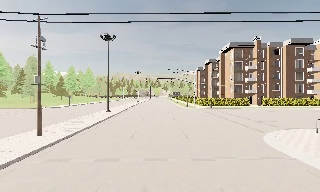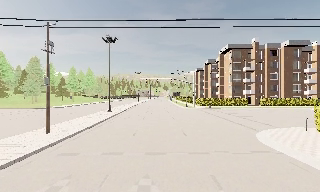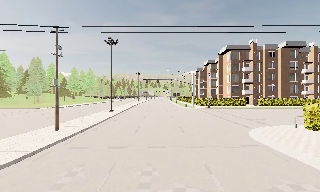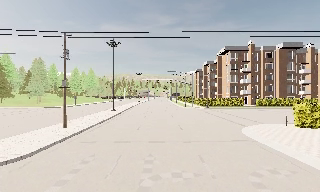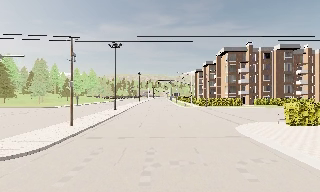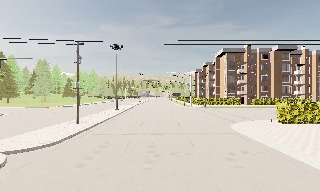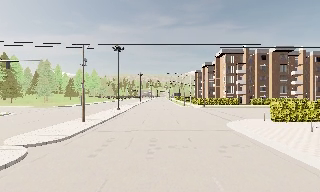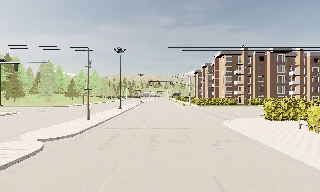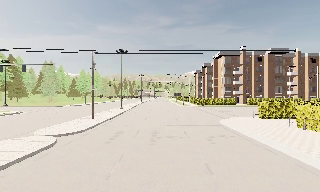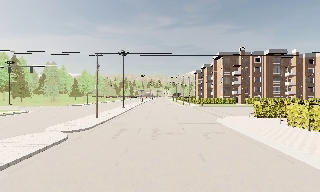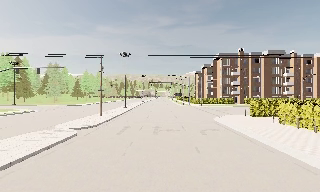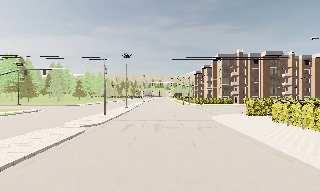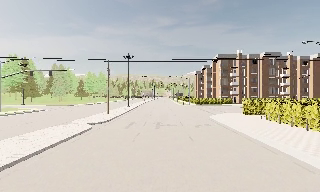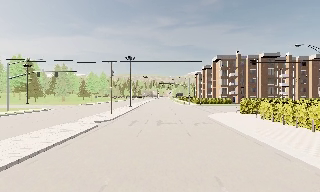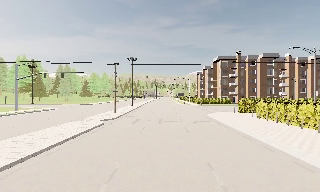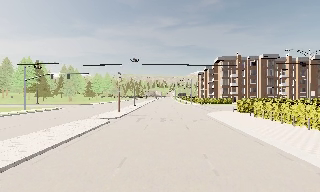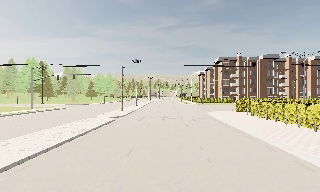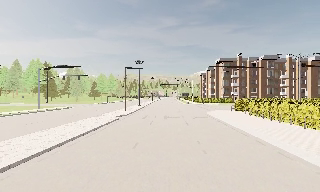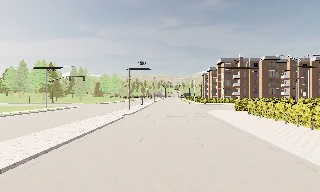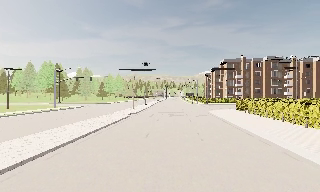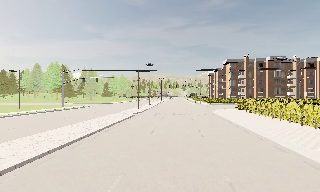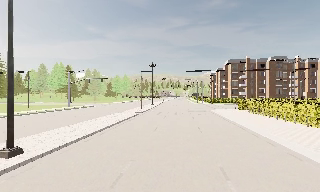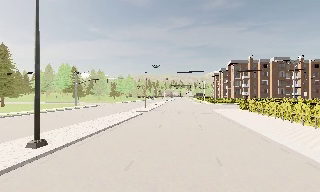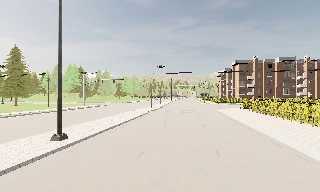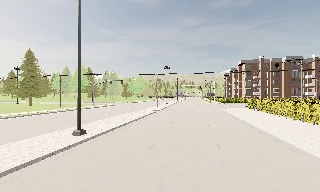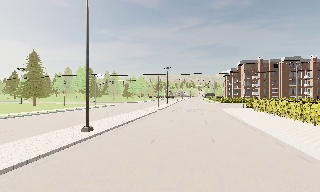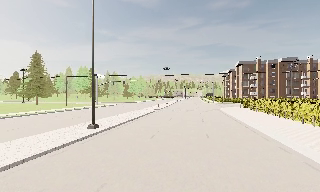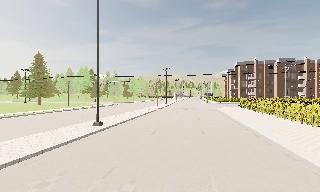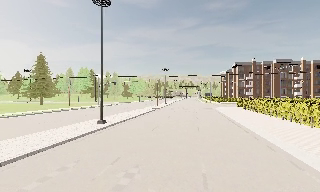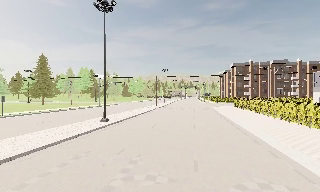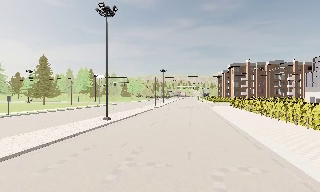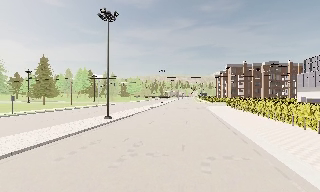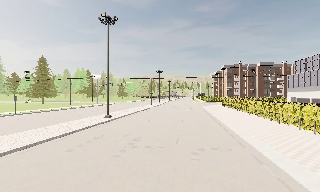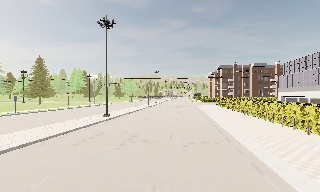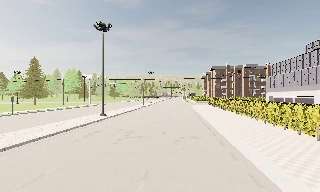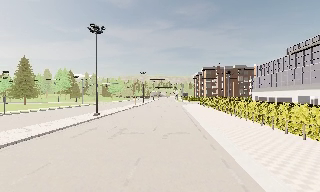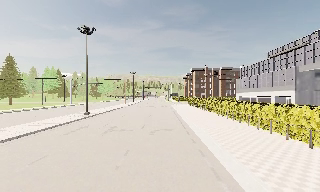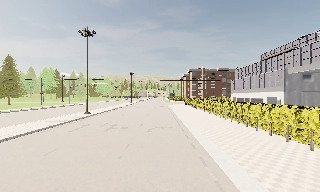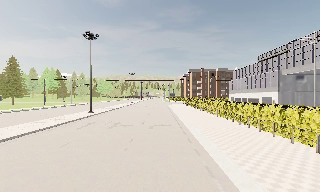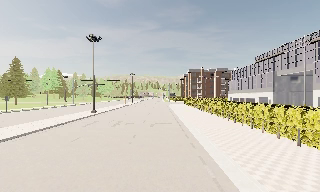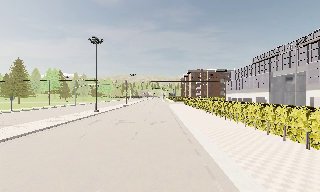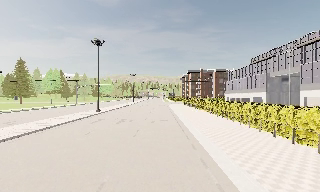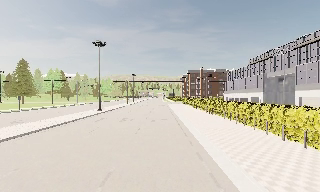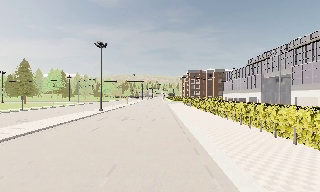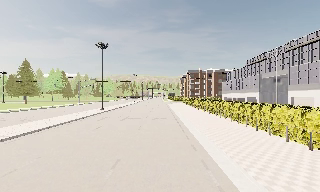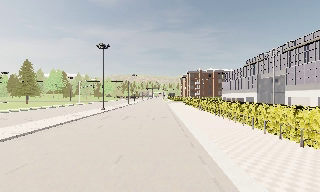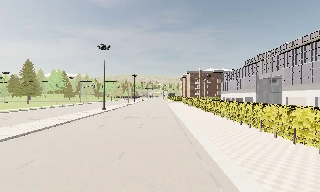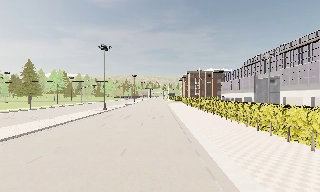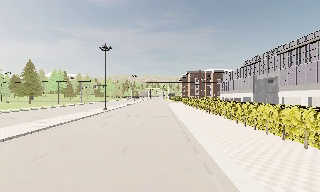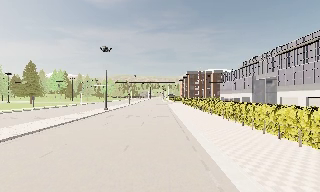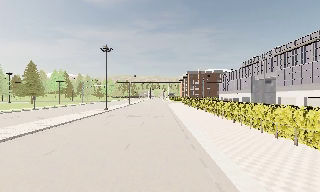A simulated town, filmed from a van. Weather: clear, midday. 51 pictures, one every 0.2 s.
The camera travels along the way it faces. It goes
backward.
0.0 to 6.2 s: The camera swings to its left by about 10 degrees, and the scene slides to the right. It travels backward, about 30 m, so what stands in front gets smaller.
6.2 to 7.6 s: The scene slides to the left, as the camera pans about 10 degrees to its right. It travels backward, about 8 m, so what stands in front gets smaller.
7.6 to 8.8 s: The camera travels backward, about 4.5 m, so what stands in front gets smaller. It loses speed.
8.8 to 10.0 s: The camera travels backward, about 2 m, so what stands in front gets smaller.
The film runs backward here.
